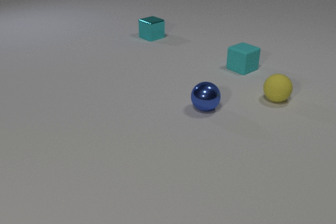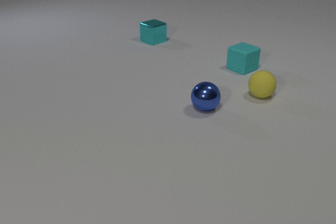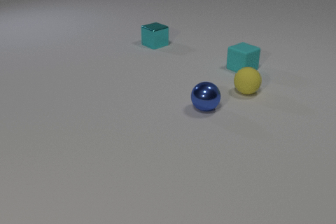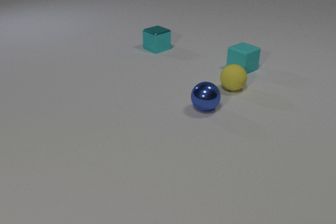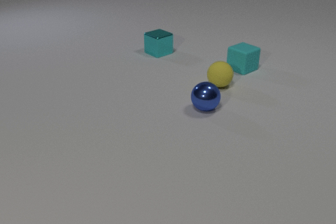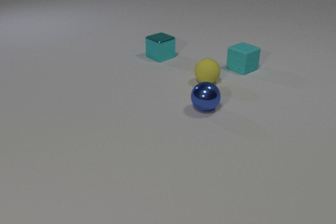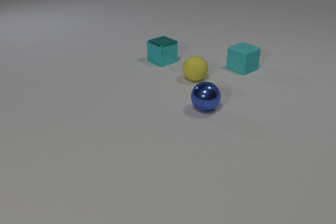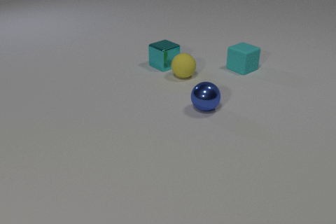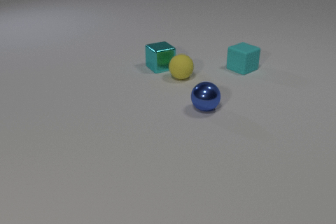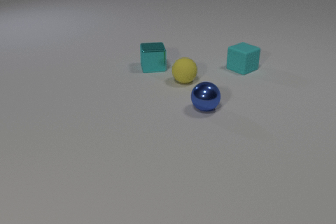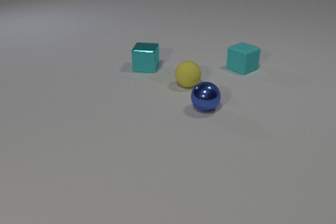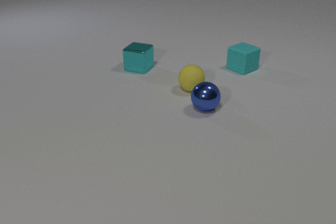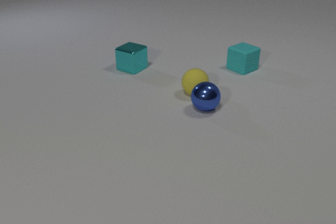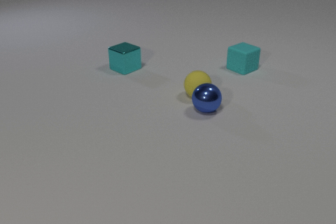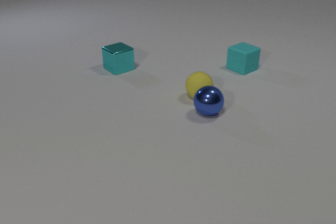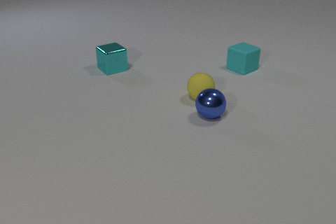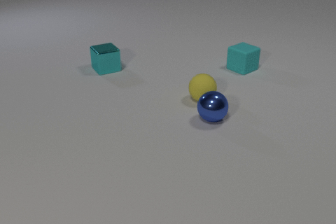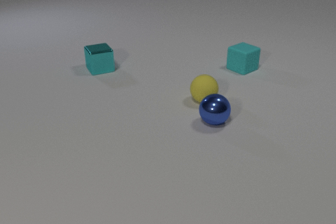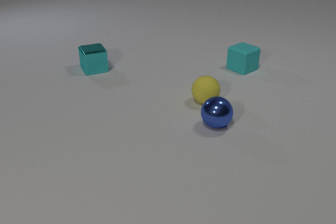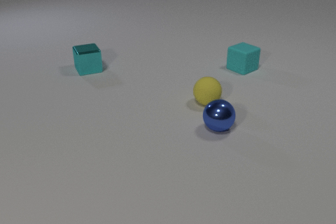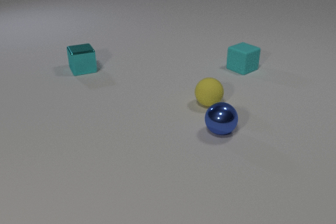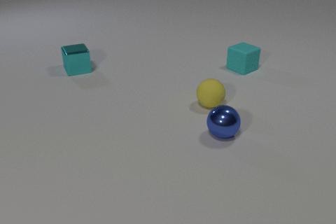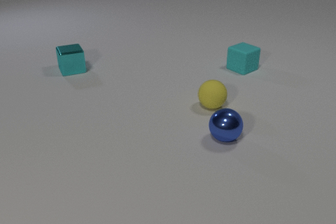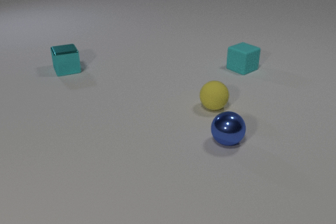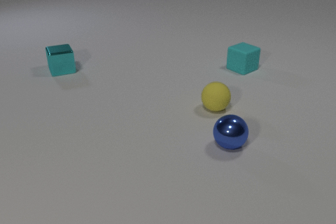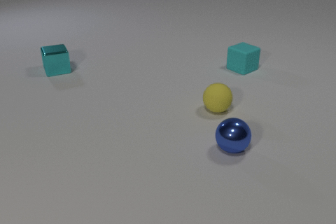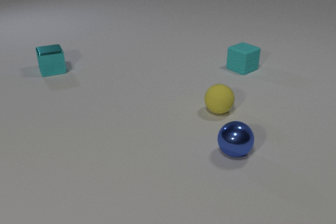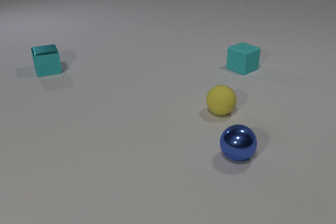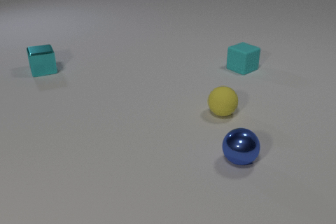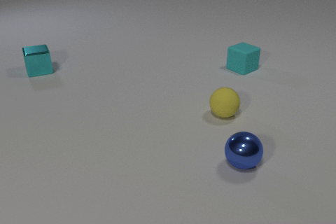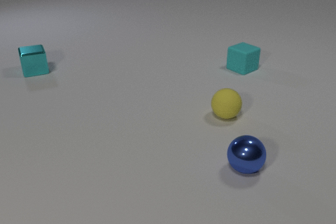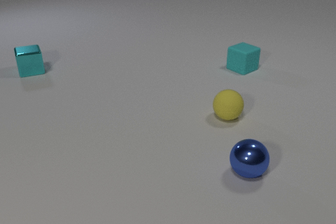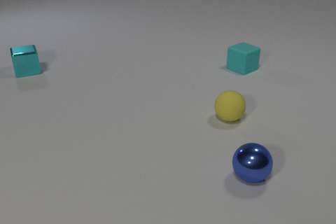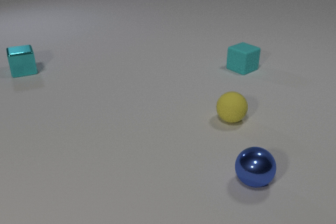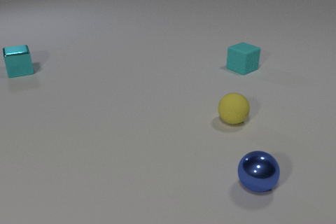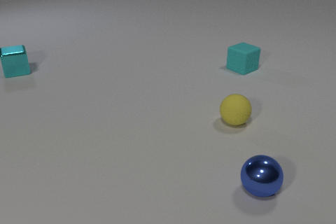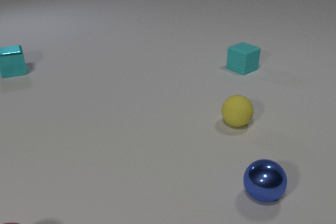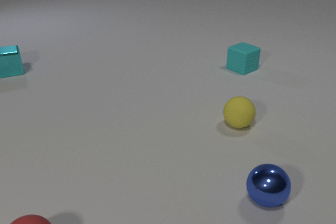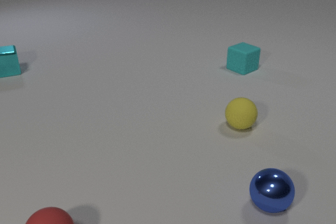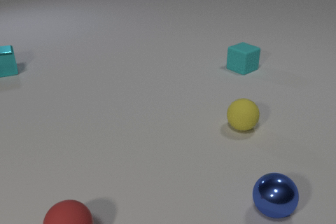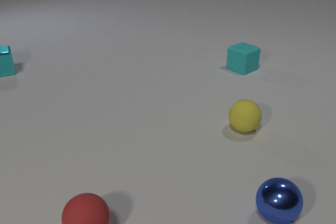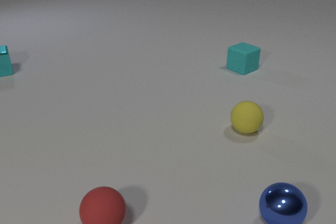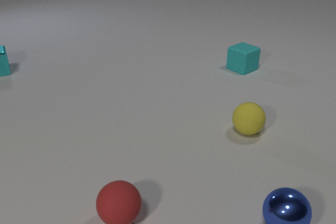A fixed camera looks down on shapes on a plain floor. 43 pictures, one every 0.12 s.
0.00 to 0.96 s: The cyan metal cube slides toward the camera. The yellow rubber sphere rolls to the left. The cyan metal cube and the yellow rubber sphere collide.
0.96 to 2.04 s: The cyan metal cube slides to the left, spins clockwise seen from above by about 90 degrees, its near face sliding to the left. The yellow rubber sphere rolls toward the camera and to the right. The blue metal sphere rolls toward the camera. The yellow rubber sphere and the blue metal sphere collide.
2.04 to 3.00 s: The cyan metal cube slides to the left. The yellow rubber sphere rolls toward the camera and to the right. The blue metal sphere rolls toward the camera and to the right.
3.00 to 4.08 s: The cyan metal cube slides to the left. The yellow rubber sphere rolls toward the camera and to the right. The blue metal sphere rolls toward the camera and to the right.
4.08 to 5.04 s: The cyan metal cube slides to the left. The yellow rubber sphere rolls toward the camera and to the right. The blue metal sphere rolls toward the camera and to the right. The red rubber sphere comes in at the bottom edge, rolls to the right.
Are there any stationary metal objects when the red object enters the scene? no.
What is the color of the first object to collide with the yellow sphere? cyan.
How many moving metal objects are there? 2.
